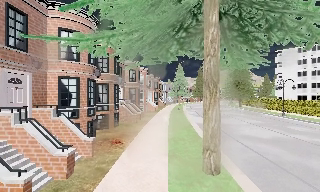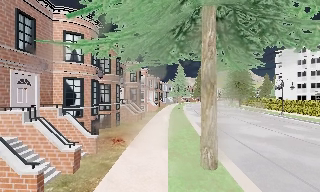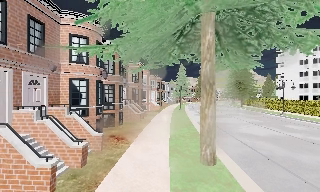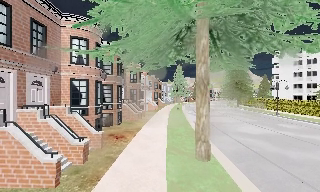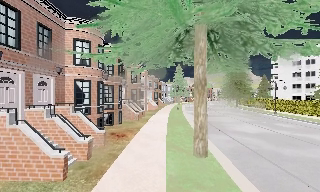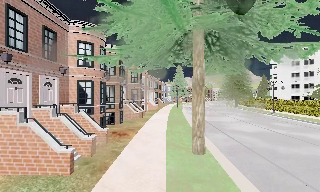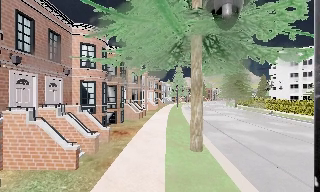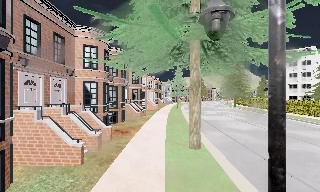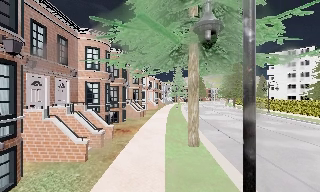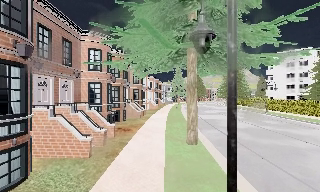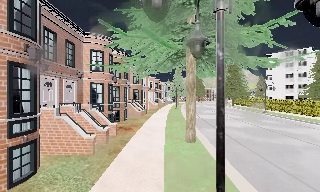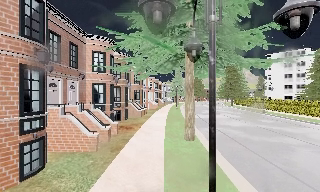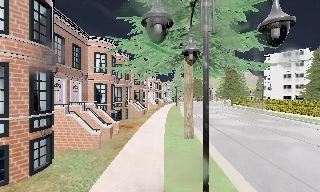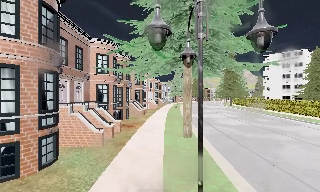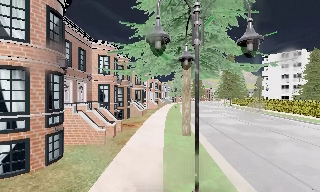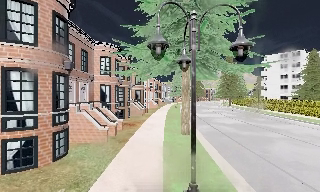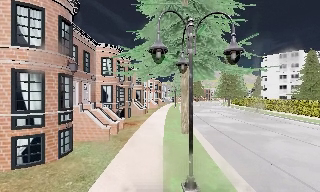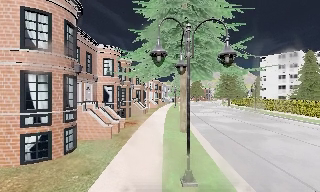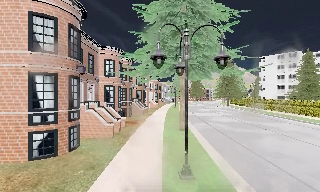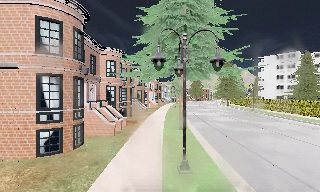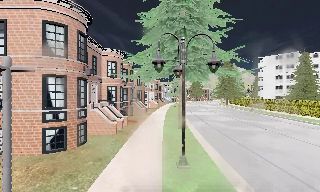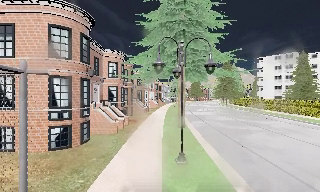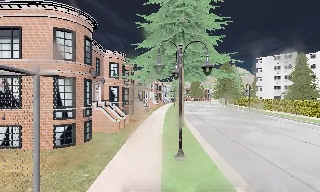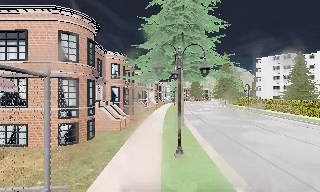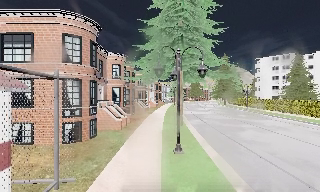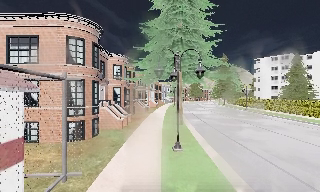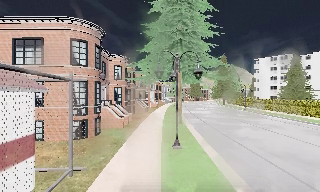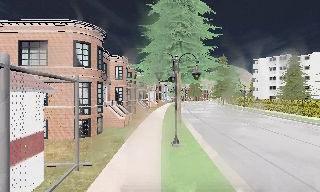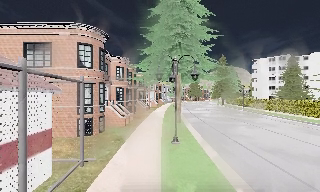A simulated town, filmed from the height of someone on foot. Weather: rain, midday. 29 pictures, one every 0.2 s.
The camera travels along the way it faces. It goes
backward.
0.0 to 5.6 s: The camera travels backward, about 10 m, so what stands in front gets smaller.
The film runs backward here.
